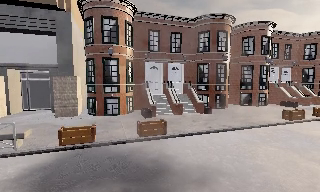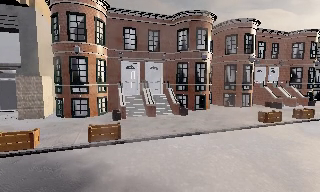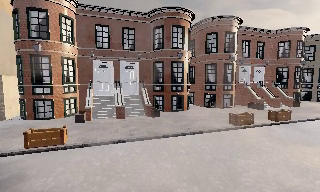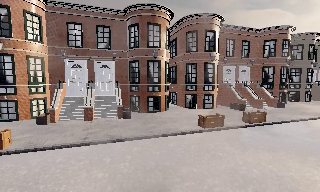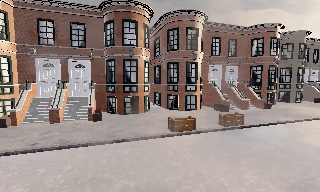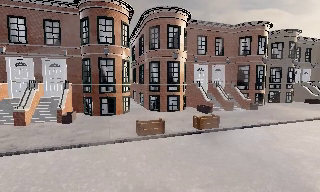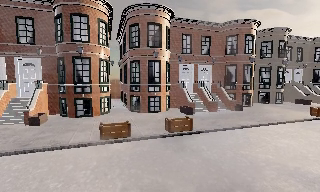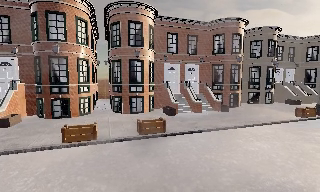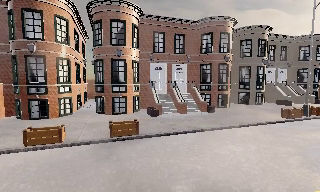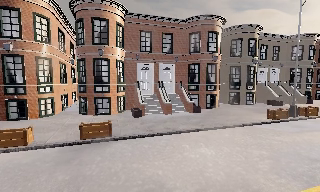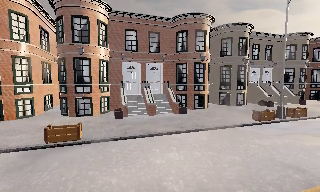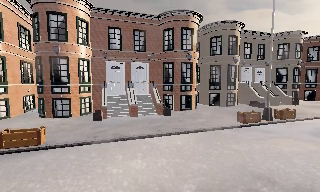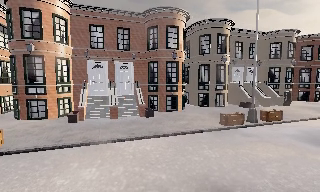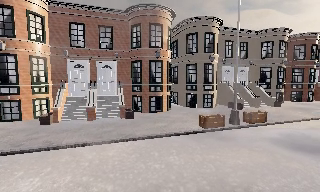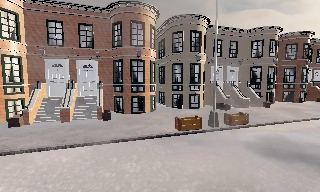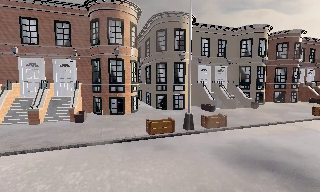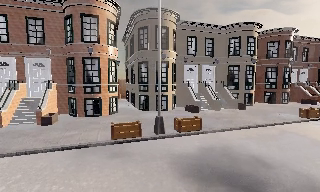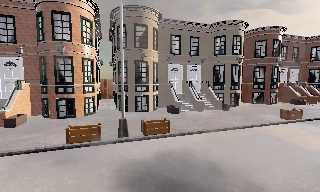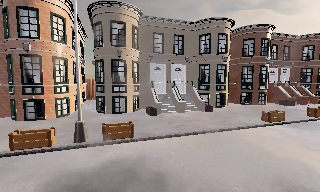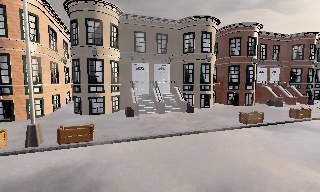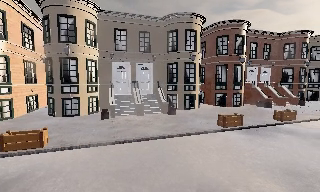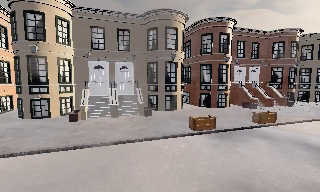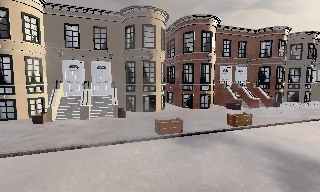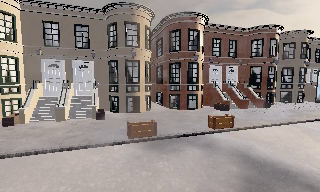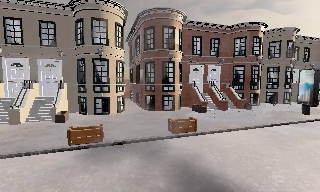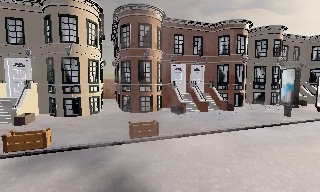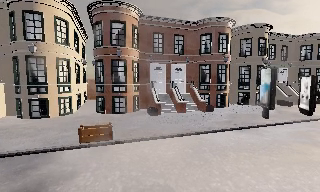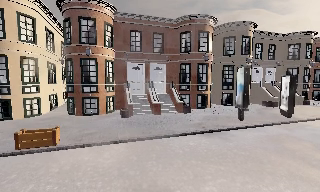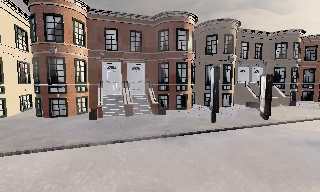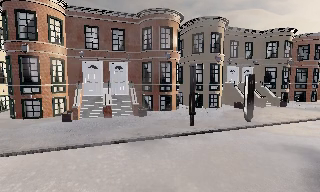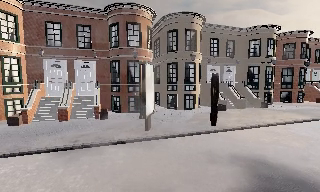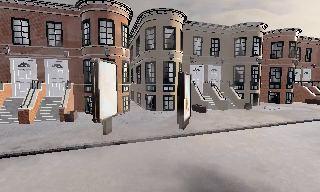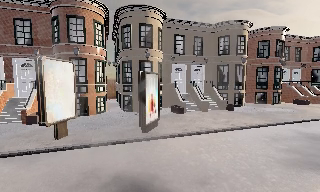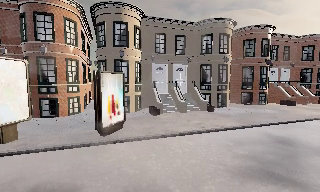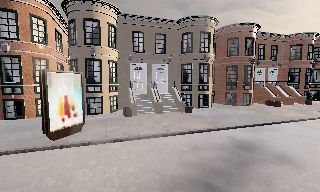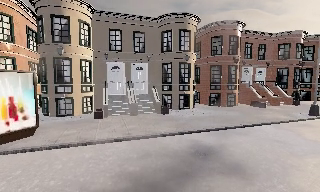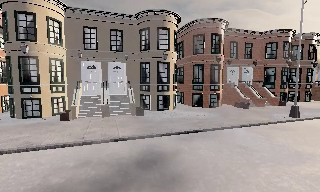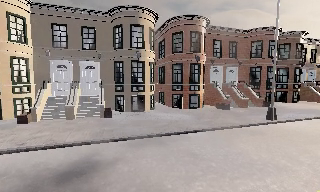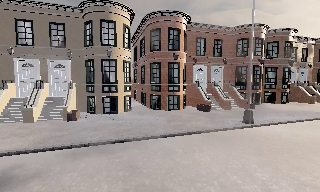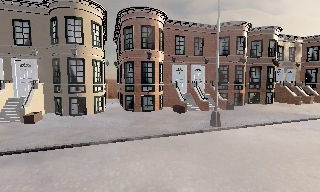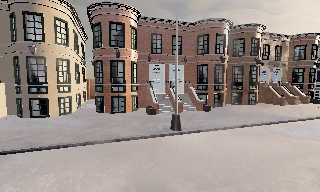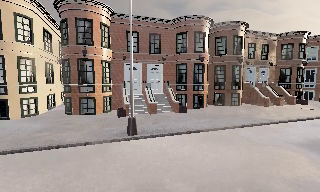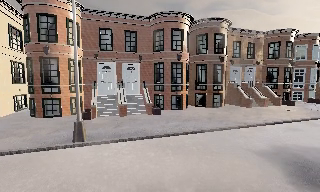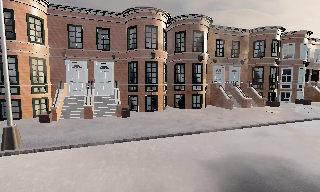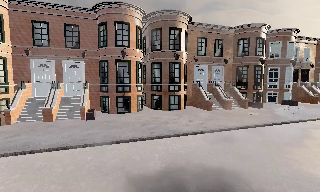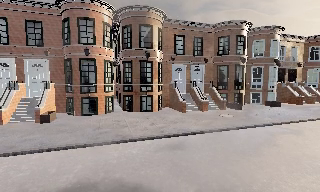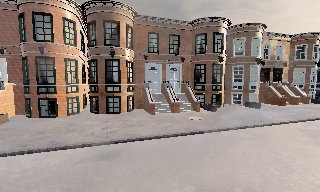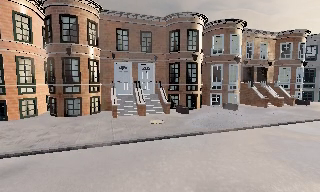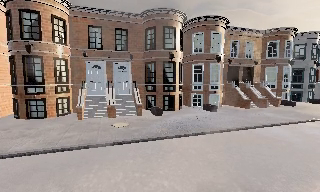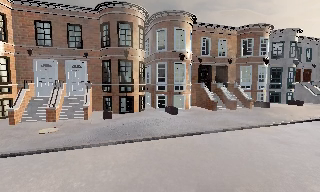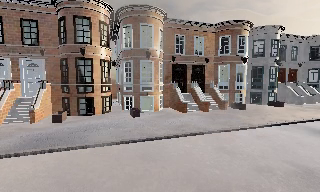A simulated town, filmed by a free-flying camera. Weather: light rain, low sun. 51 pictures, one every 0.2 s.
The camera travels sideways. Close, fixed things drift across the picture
to the left.
0.0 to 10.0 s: The camera travels to its right, about 80 m, so close, fixed things drift to the left.
The film runs forward here.
